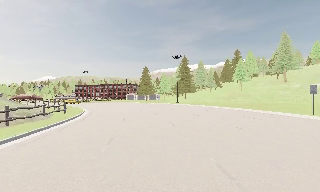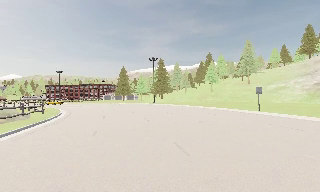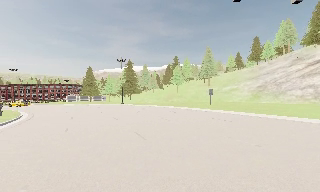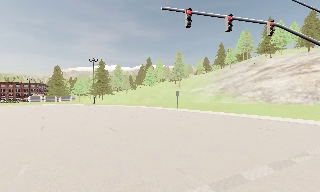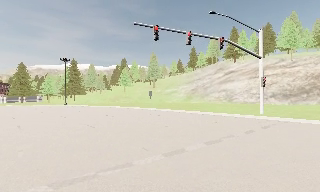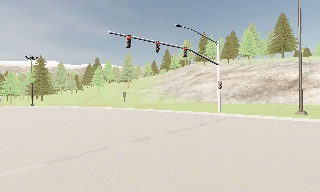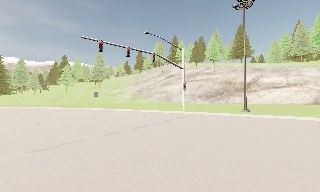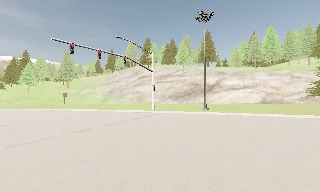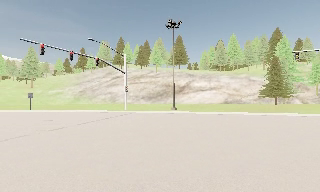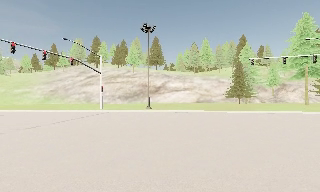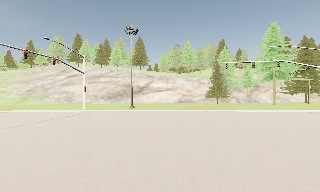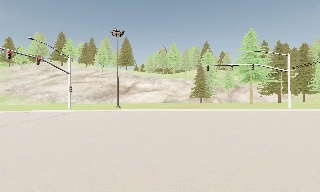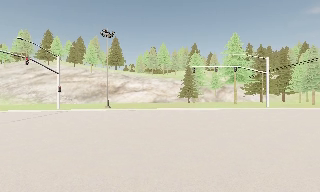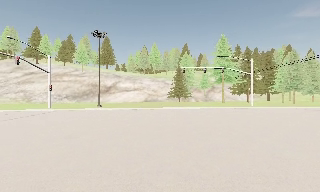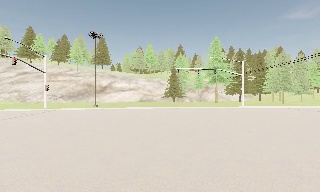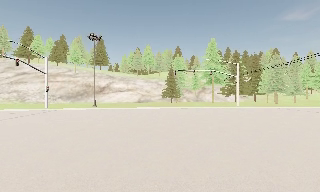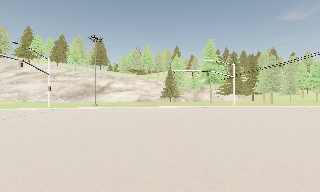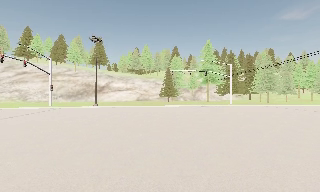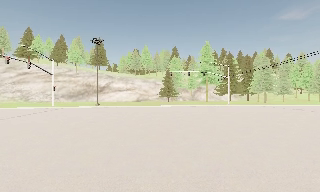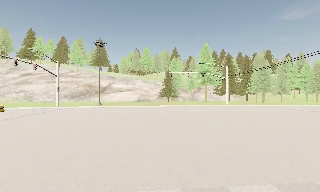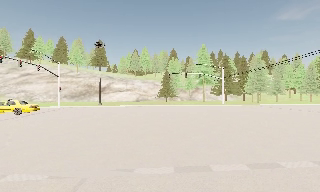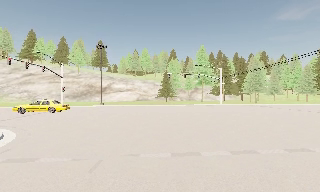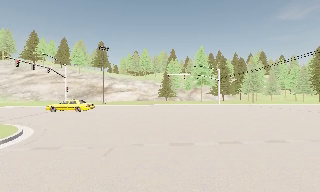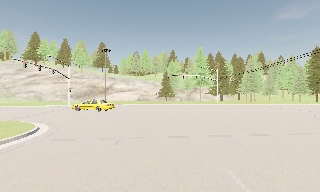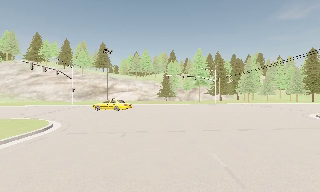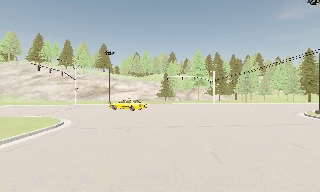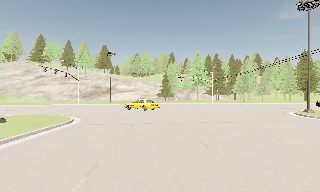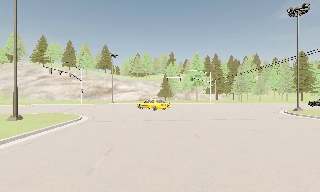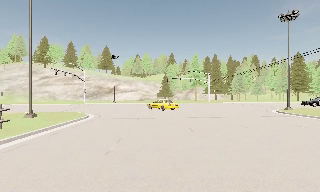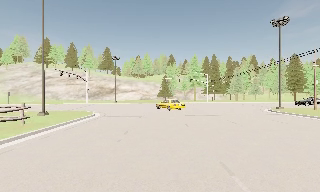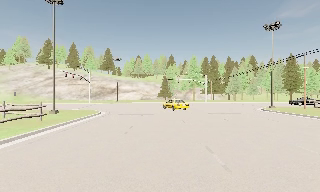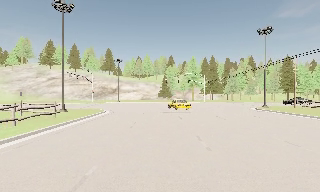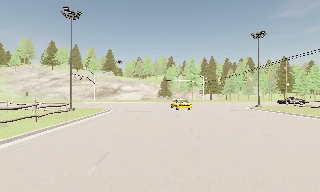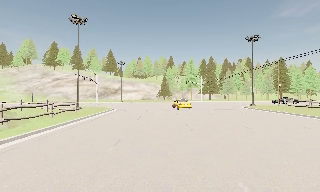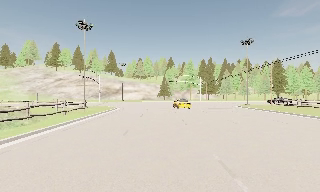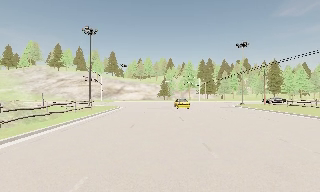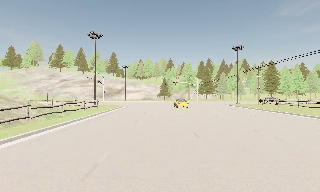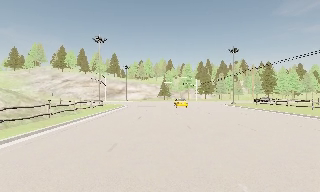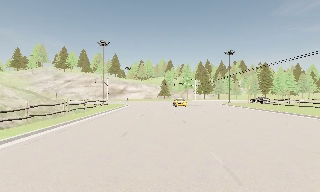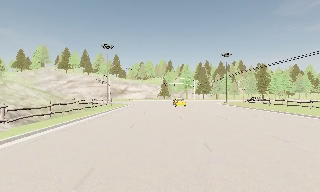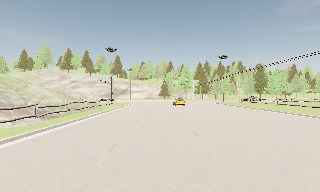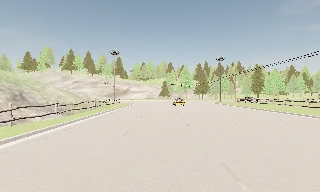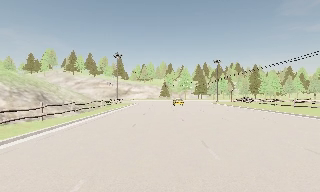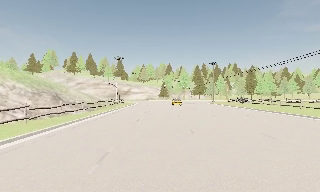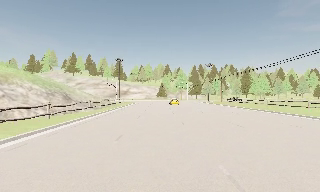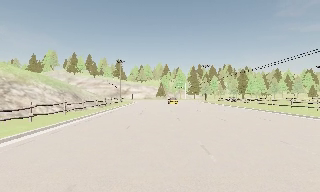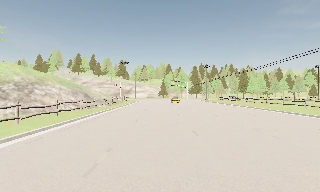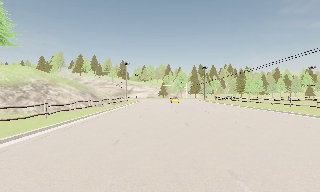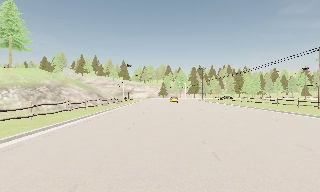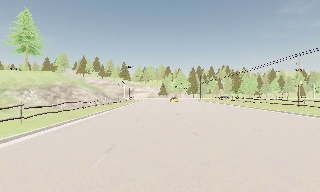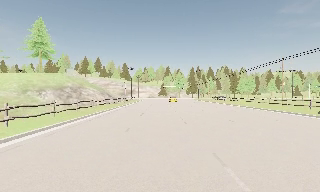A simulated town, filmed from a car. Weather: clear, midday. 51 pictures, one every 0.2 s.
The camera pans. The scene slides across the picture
to the left.
The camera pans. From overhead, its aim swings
clockwise.
0.0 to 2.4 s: The scene slides to the left, as the camera pans about 95 degrees to its right. It travels backward, about 18 m. It loses speed.
2.4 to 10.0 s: The camera travels backward, about 60 m, so what stands in front gets smaller. It gains speed.
The film runs backward here.
